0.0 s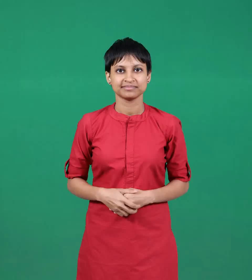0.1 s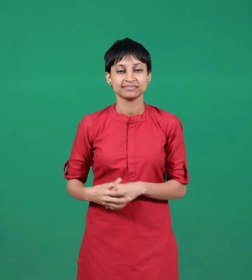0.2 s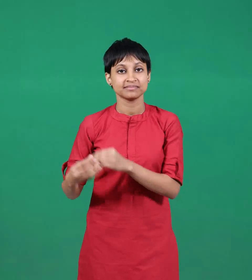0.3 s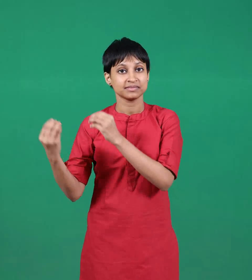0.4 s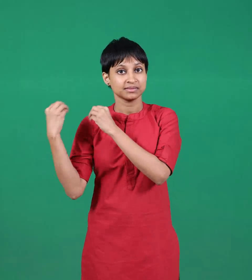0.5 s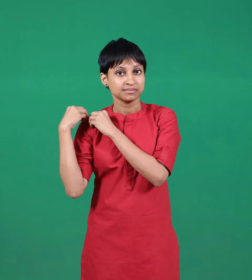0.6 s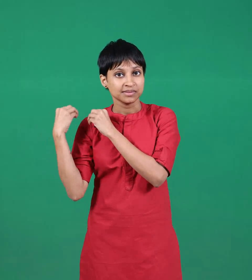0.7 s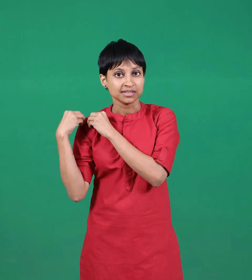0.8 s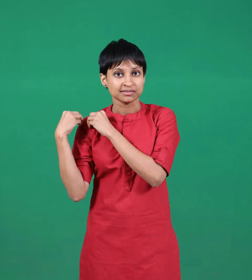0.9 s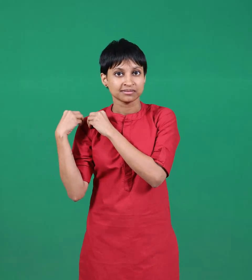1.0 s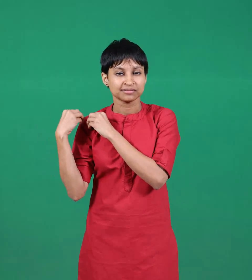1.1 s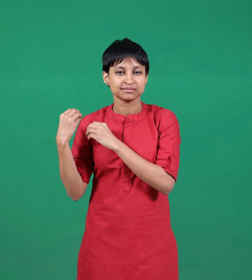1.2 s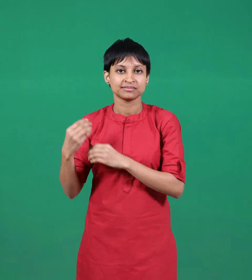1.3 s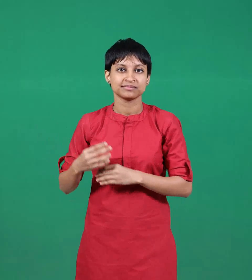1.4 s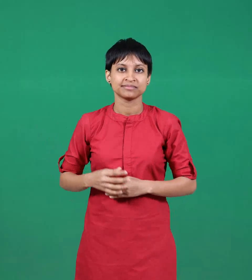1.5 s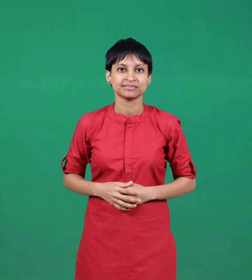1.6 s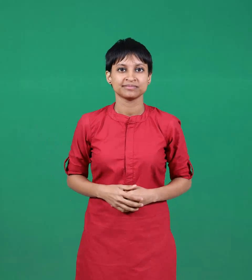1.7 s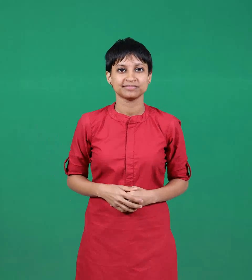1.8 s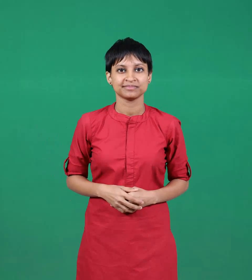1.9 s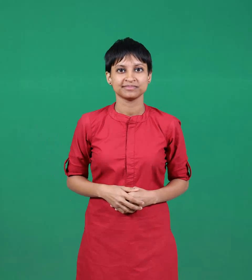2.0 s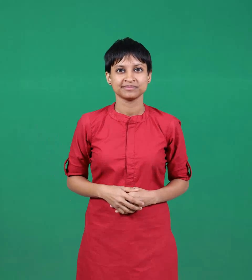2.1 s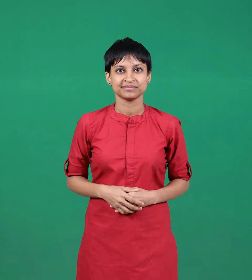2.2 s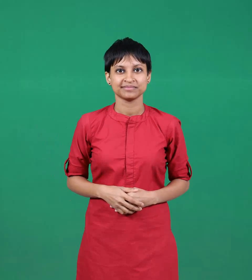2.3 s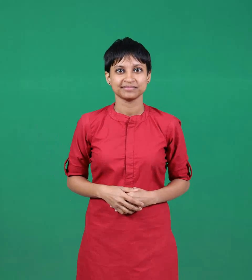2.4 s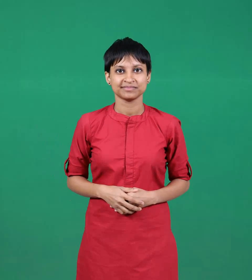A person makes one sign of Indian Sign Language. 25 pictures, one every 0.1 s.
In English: responsiblity
